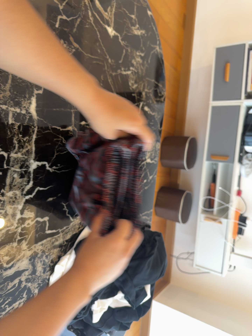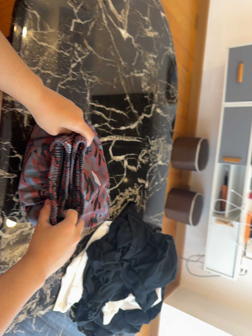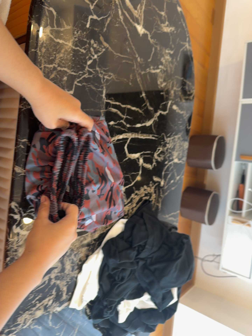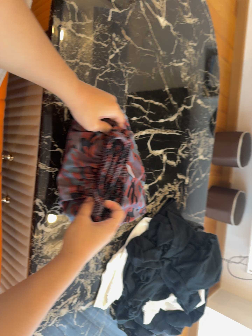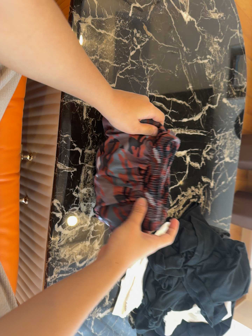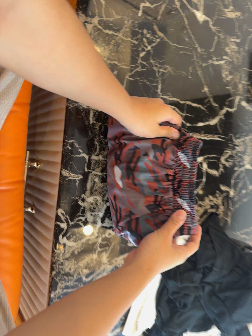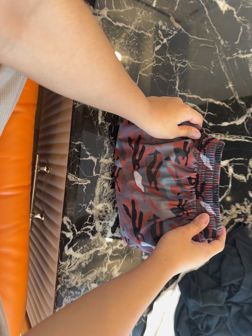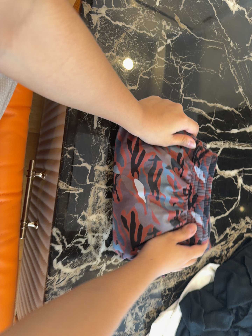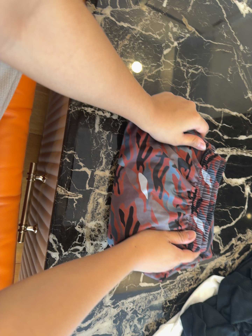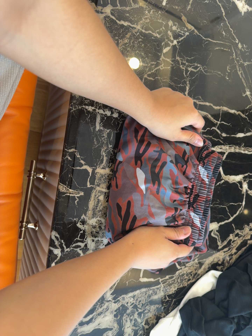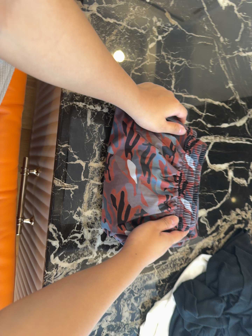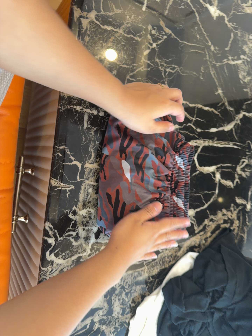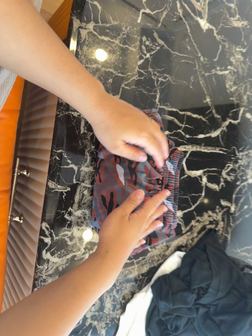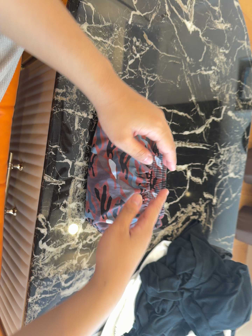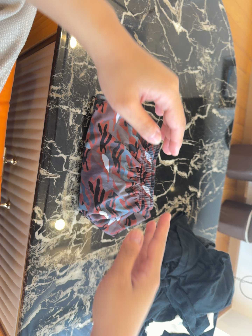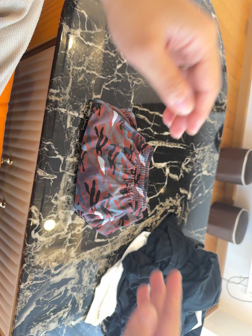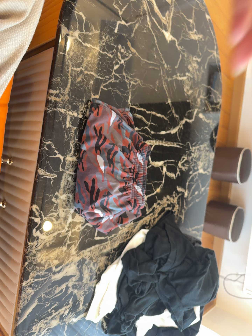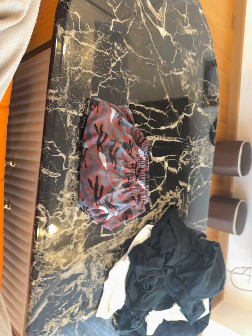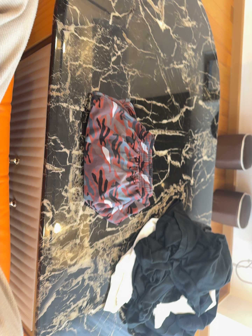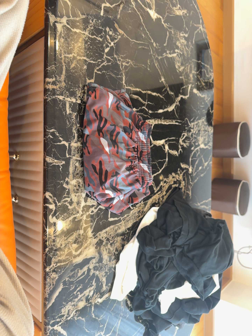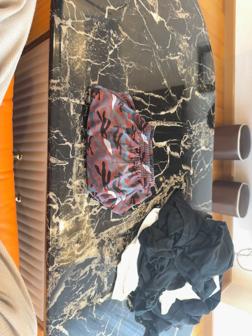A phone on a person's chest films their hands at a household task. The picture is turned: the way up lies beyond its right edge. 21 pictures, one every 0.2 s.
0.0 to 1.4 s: The scene slides to the right, as the camera pans about 25 degrees to its left. It travels forward, about 16 cm, so what stands in front looms larger.
1.4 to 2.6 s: The camera swings to its right by about 10 degrees, and the scene slides to the left. It travels backward, about 9 cm, so what stands in front gets smaller.
2.6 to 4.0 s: The camera travels backward, about 9 cm, so what stands in front gets smaller.
The film runs forward here.
